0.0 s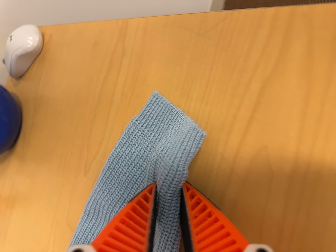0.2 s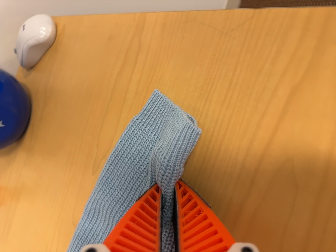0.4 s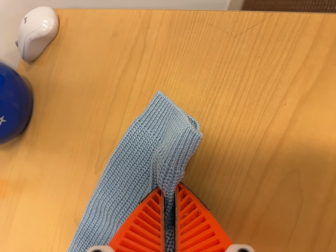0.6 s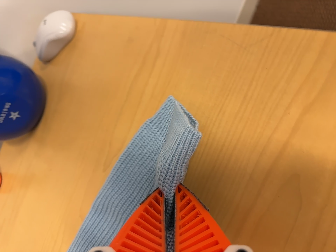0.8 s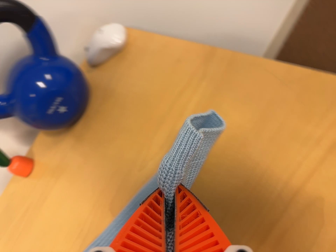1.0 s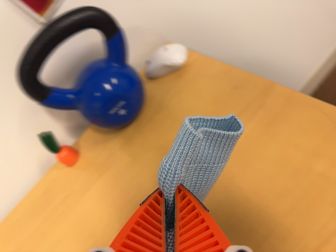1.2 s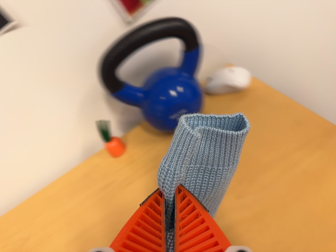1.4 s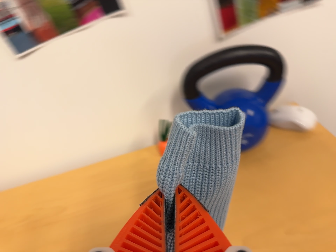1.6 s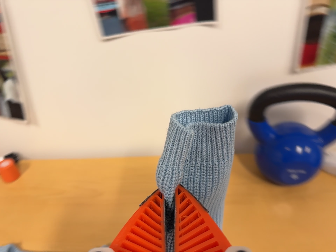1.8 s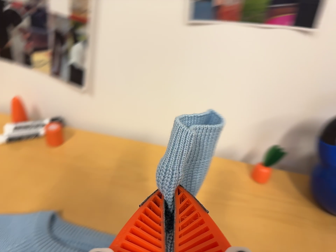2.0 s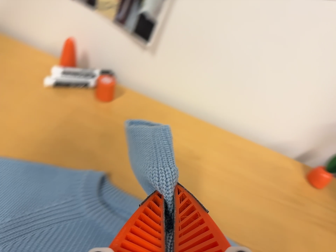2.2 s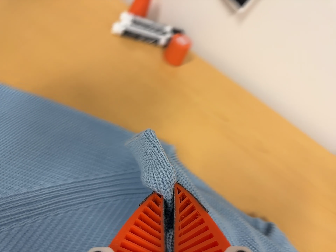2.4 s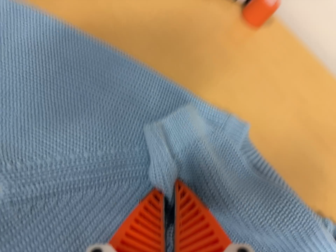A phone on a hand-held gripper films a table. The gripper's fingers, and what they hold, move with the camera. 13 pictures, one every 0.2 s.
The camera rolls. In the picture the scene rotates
clockwise.
0.0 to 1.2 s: The camera swings to its left by about 10 degrees, and the scene slides to the right. It travels to its left and backward, about 22 cm, so close, fixed things drift to the right. Its aim tips toward the top of its view by about 10 degrees, and the scene shifts downward. It rolls about its line of sight by about 45 degrees, and the scene rotates clockwise.
1.2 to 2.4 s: The camera pans to its left by about 15 degrees. It travels to its left, about 50 cm, so close, fixed things drift to the right. Its aim tips toward the bottom of its view by about 15 degrees, and the scene shifts upward. It rolls about its line of sight by about 75 degrees, and the scene rotates clockwise.
The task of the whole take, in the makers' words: right arm across.
The film runs forward here.
